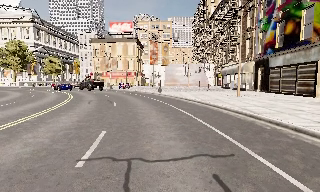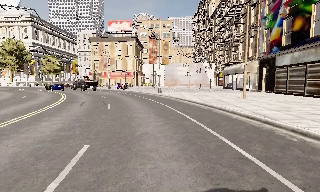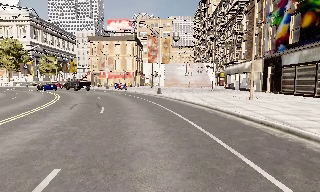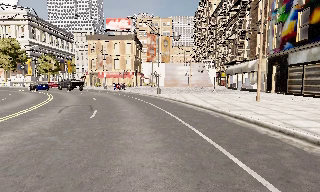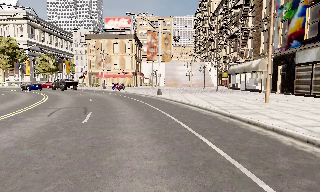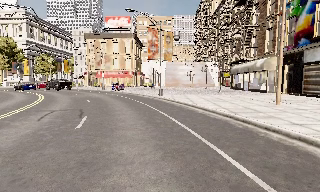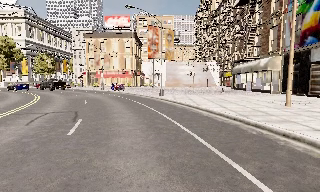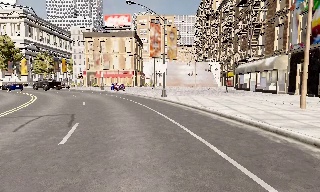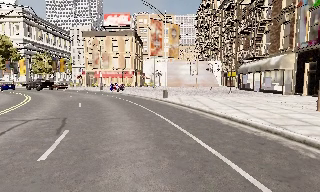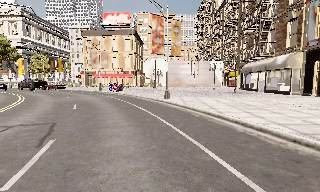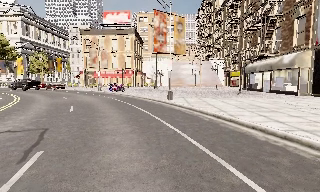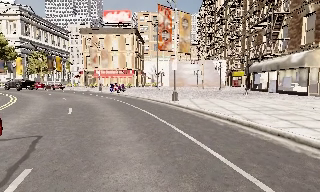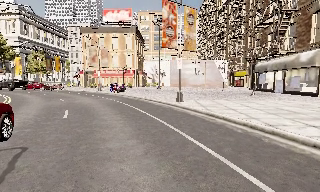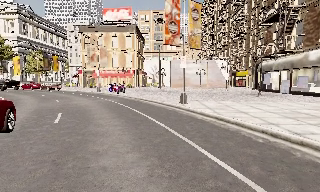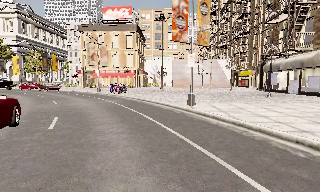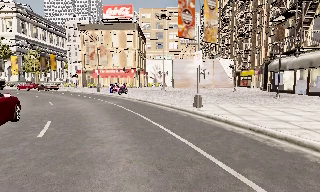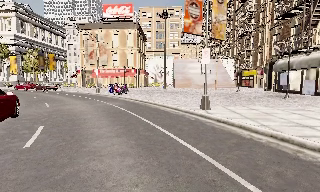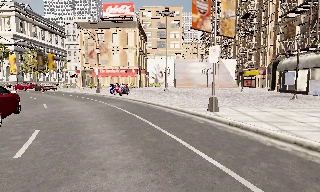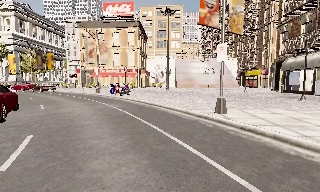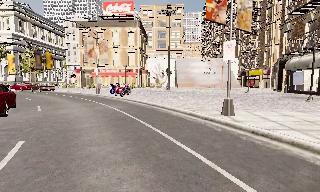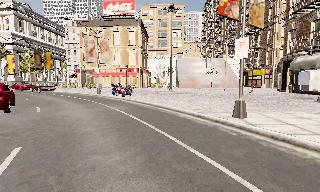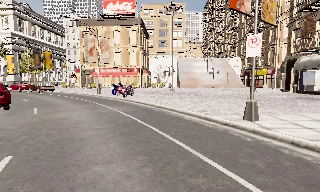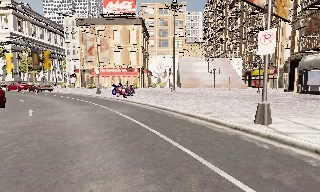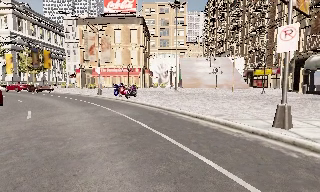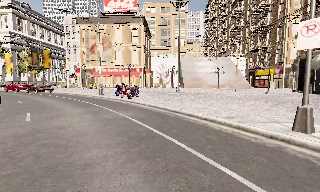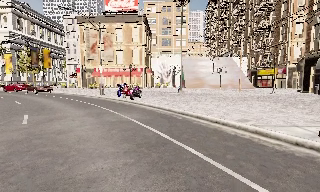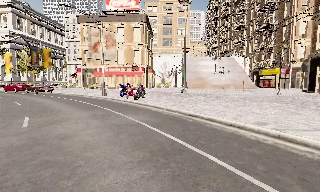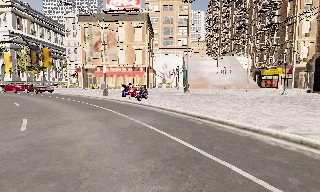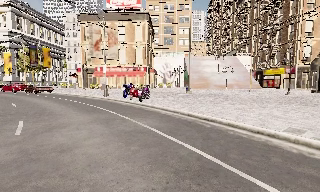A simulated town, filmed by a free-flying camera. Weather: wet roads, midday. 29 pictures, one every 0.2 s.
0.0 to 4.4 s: The camera travels forward, about 16 m, so what stands in front looms larger. It loses speed.
4.4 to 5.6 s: The camera travels forward and to its left, about 3 m, so what stands in front looms larger.
The film runs forward here.
